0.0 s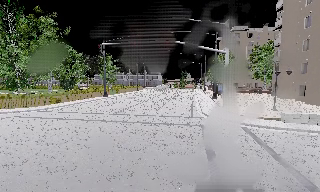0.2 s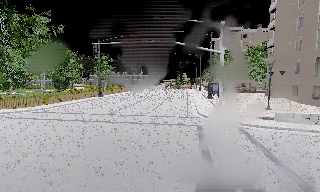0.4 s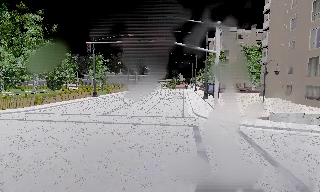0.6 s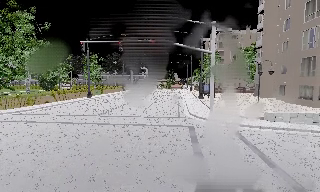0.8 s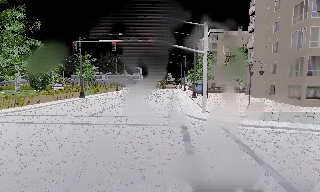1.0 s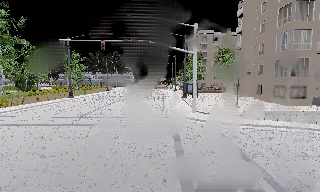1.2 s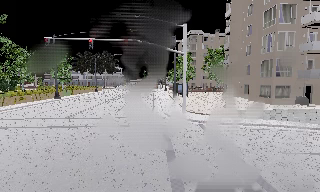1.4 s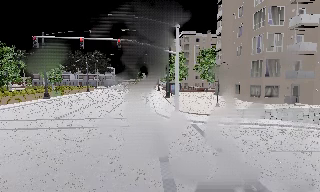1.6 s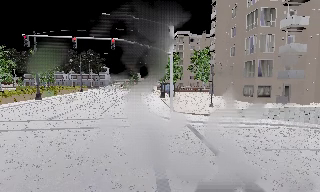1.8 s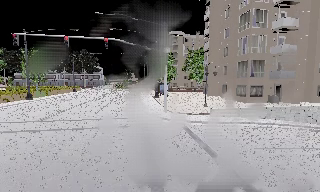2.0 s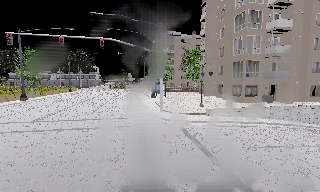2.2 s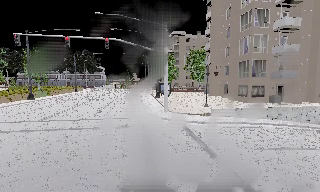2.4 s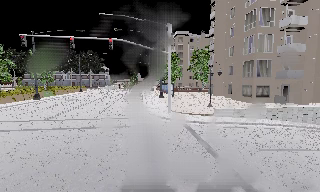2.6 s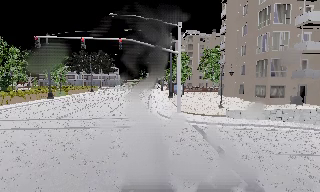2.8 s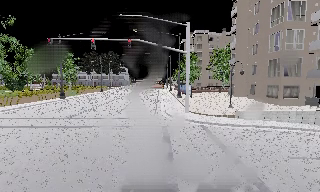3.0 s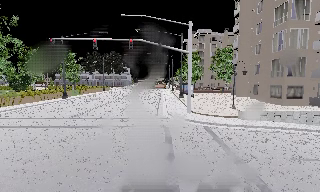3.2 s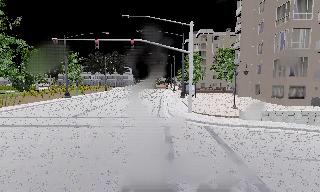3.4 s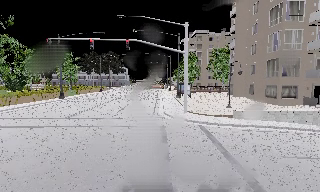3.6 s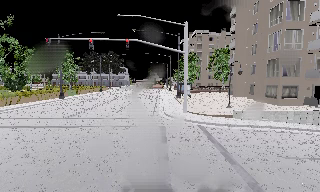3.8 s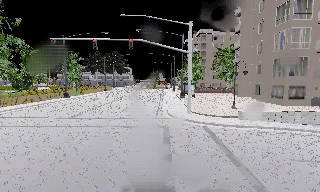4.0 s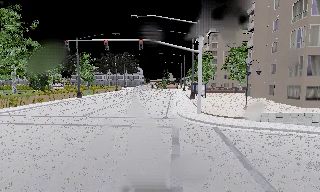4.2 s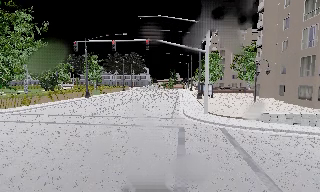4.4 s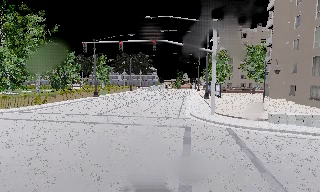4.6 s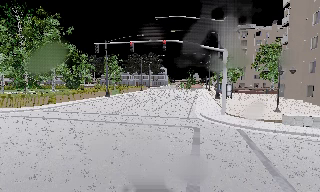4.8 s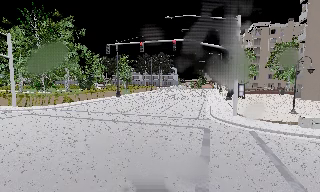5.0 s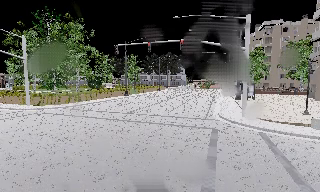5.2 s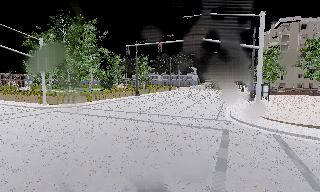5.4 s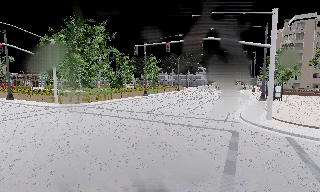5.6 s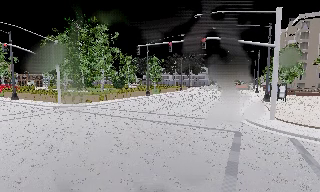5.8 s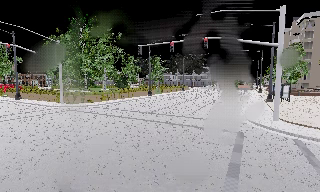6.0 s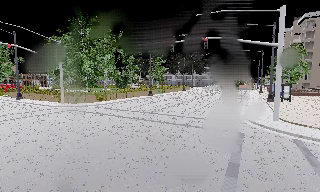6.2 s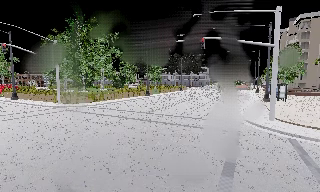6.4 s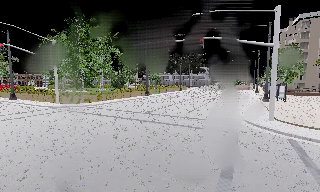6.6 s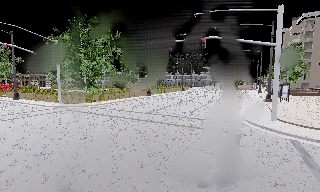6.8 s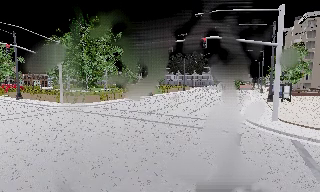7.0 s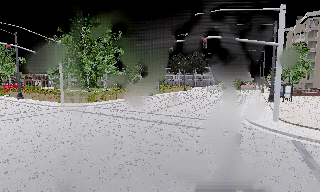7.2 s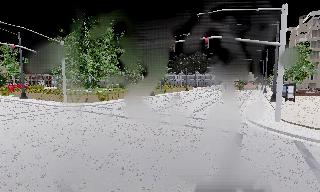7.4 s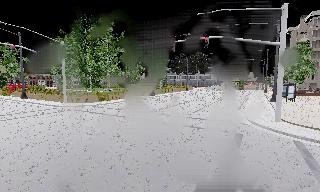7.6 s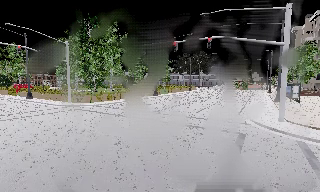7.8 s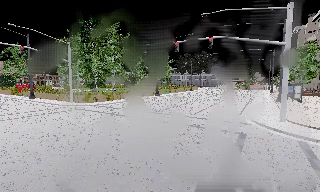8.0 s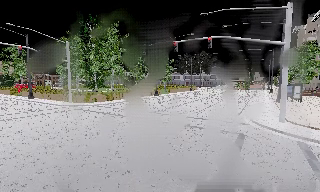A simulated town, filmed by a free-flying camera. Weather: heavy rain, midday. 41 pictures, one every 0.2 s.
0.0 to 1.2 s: The camera swings to its right by about 15 degrees, and the scene slides to the left.
1.2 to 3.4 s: The camera shifts only a little, or ends up much as it began.
3.4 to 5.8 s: The scene slides to the right, as the camera pans about 30 degrees to its left. It travels to its right, about 0.5 m.
5.8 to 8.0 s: The camera travels to its right, about 0.5 m.
The film runs forward here.
